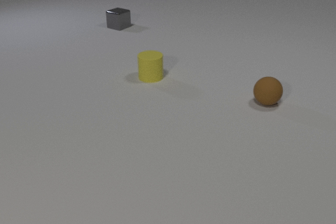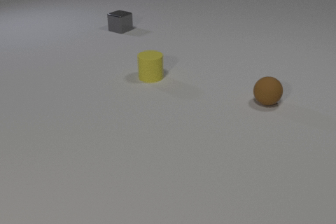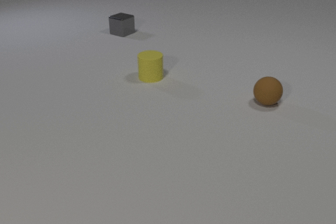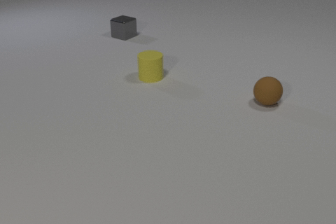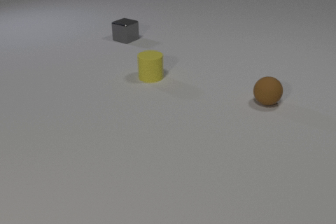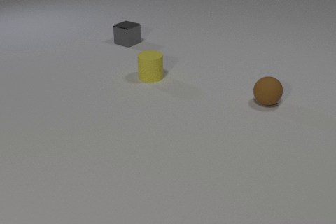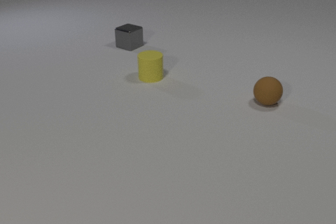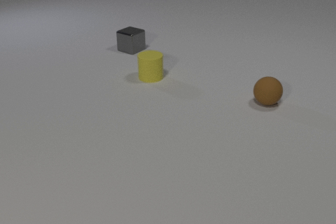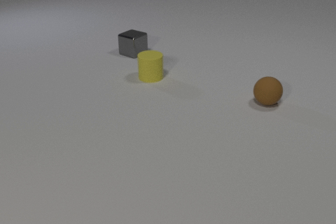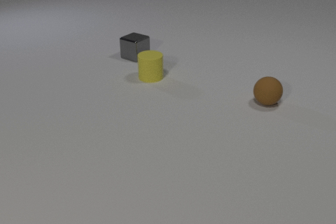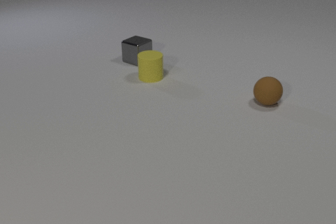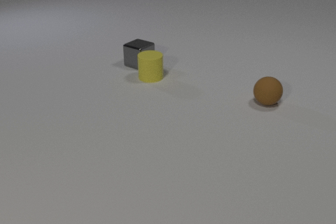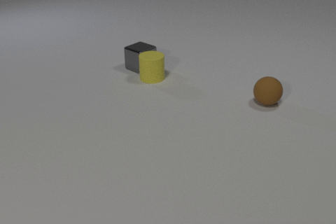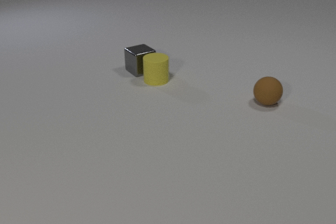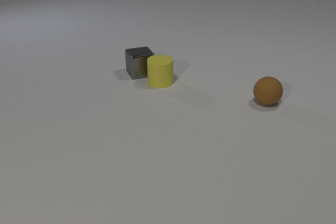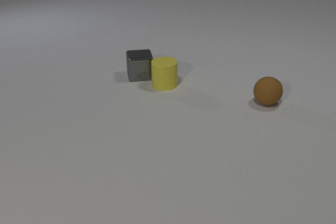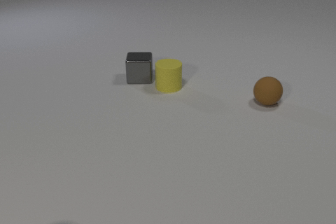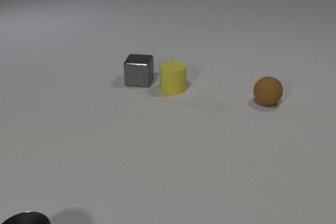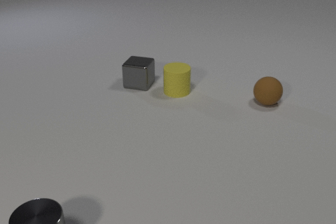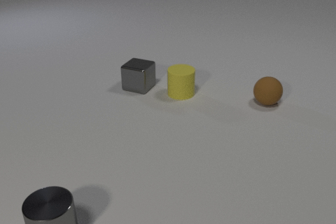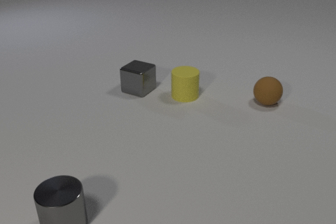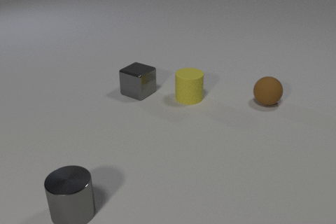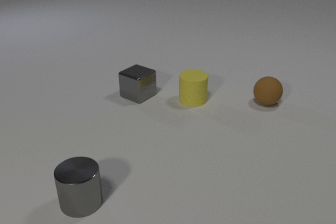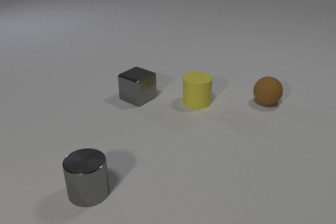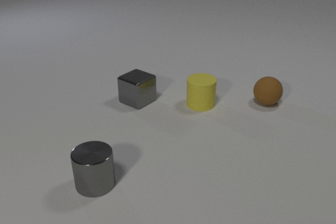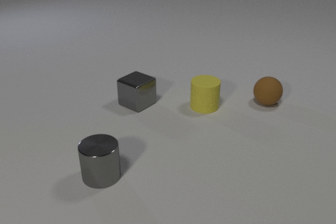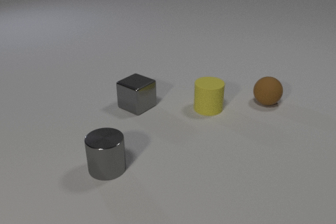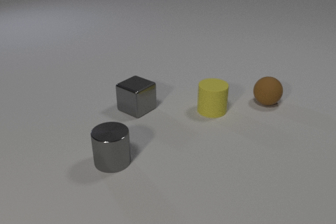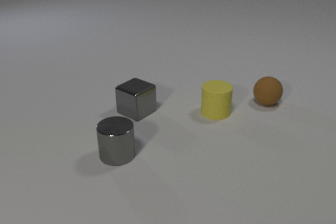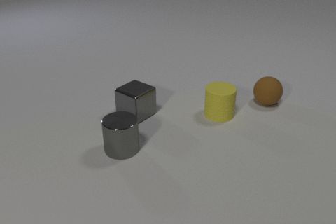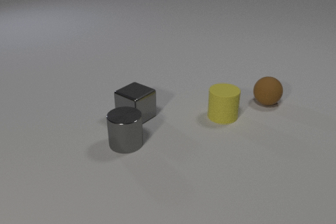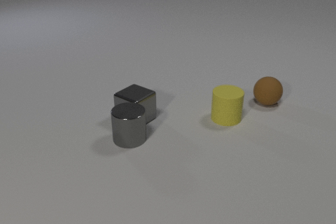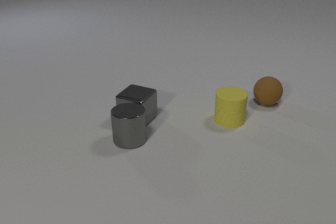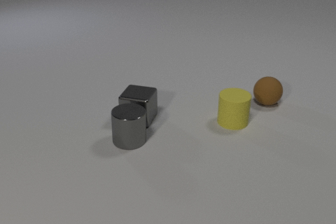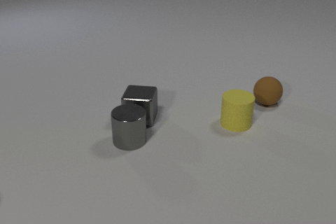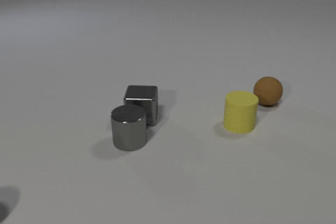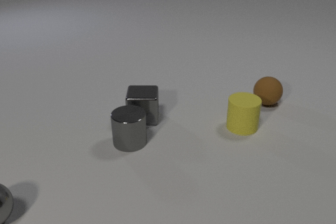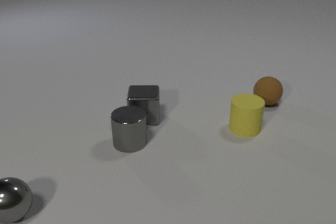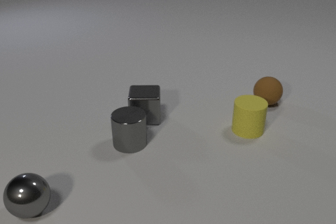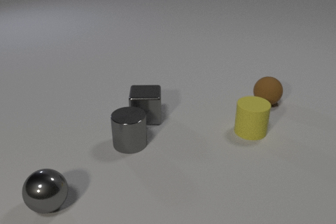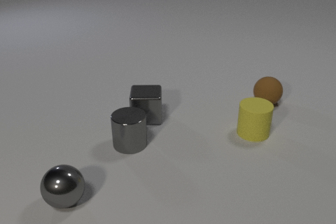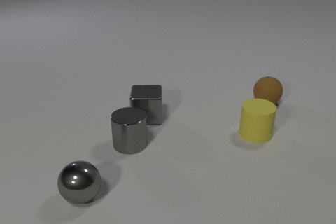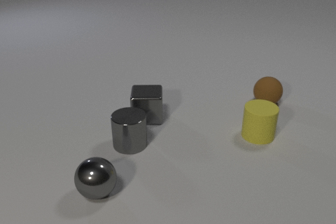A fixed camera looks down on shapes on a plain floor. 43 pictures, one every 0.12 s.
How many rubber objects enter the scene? 0.
What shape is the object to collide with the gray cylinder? cube.
How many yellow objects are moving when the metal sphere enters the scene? 1.
0.00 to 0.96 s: The gray metal cube slides toward the camera.
0.96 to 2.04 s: The gray metal cube slides toward the camera, spins clockwise seen from above by about 60 degrees, its near face sliding to the left. The yellow rubber cylinder slides toward the camera and to the right. The gray metal cylinder comes in at the bottom edge, slides away from the camera. The gray metal cube and the yellow rubber cylinder collide.
2.04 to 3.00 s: The gray metal cube slides toward the camera, spins clockwise seen from above by about 30 degrees, its near face sliding to the left. The yellow rubber cylinder slides toward the camera and to the right. The gray metal cylinder slides away from the camera and to the right.
3.00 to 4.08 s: The gray metal cube slides toward the camera, spins counterclockwise seen from above by about 30 degrees, its near face sliding to the right. The yellow rubber cylinder slides to the right and toward the camera. The gray metal cylinder slides away from the camera and to the right. The gray metal cube and the gray metal cylinder collide.
4.08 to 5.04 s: The gray metal cube slides to the right. The yellow rubber cylinder slides to the right and toward the camera. The gray metal sphere comes in at the left edge, rolls to the right.
